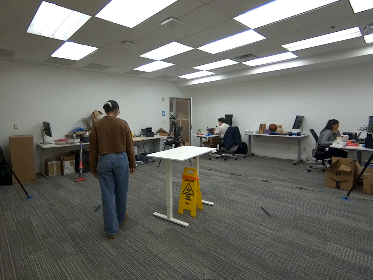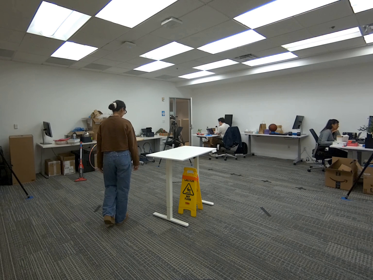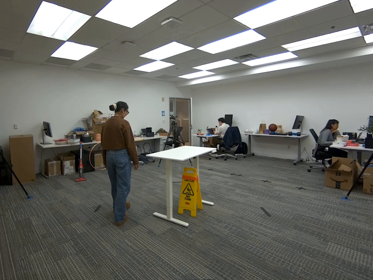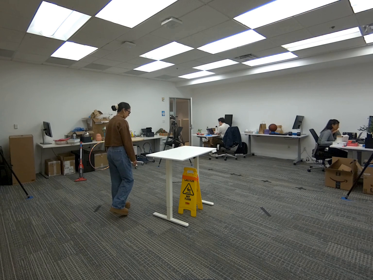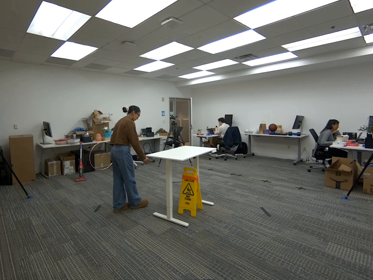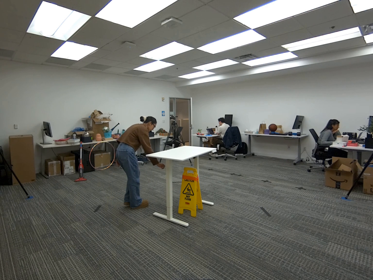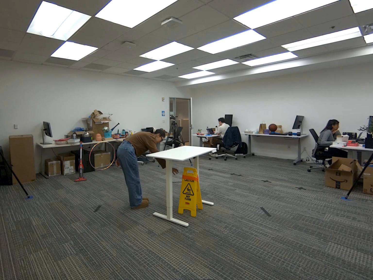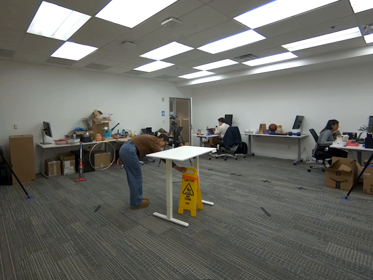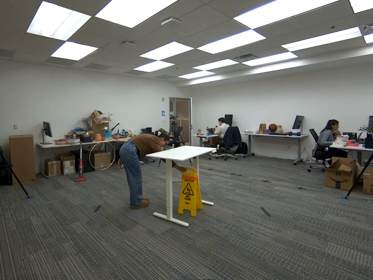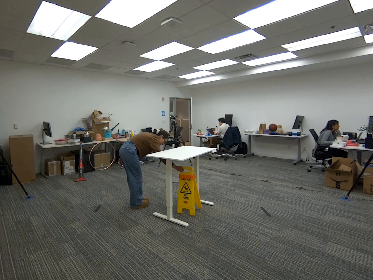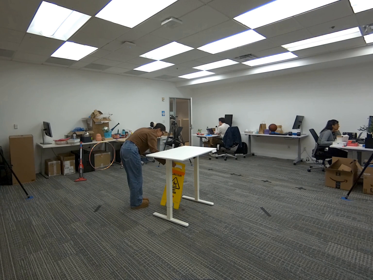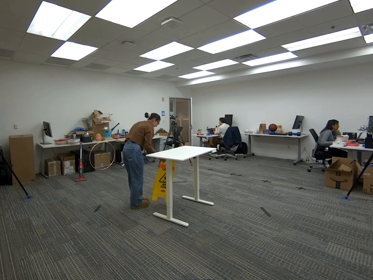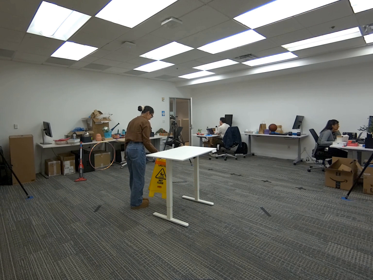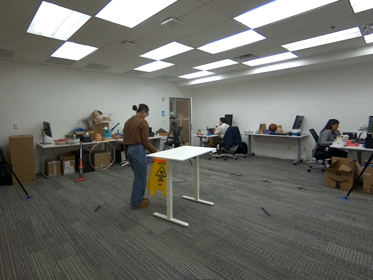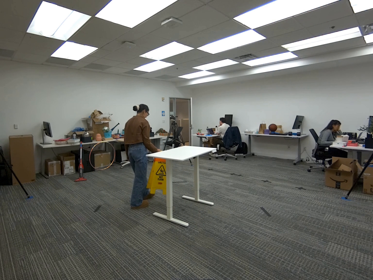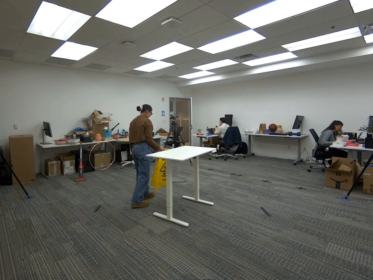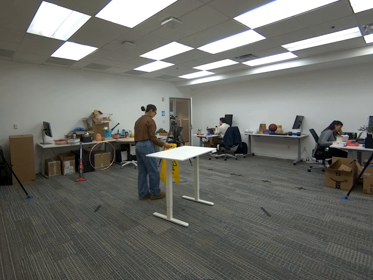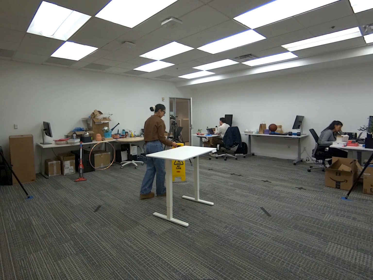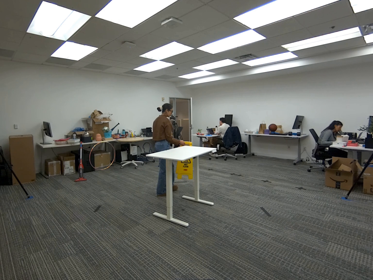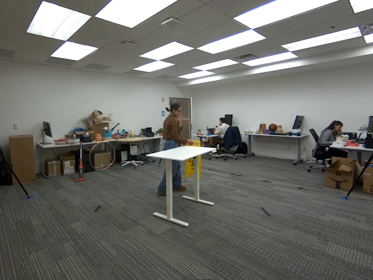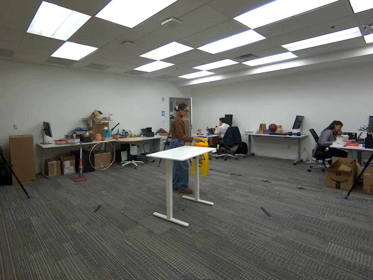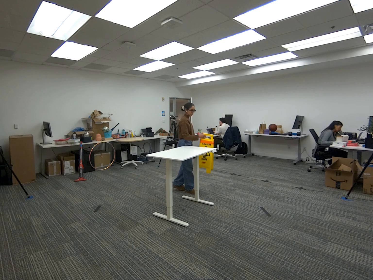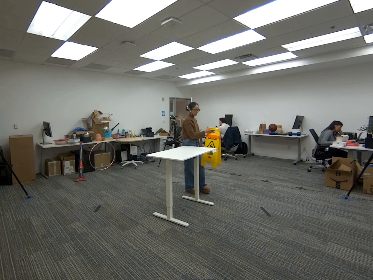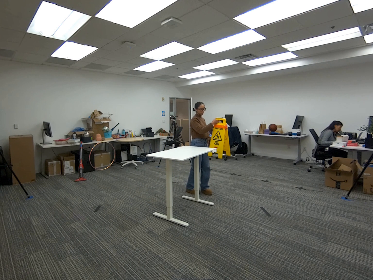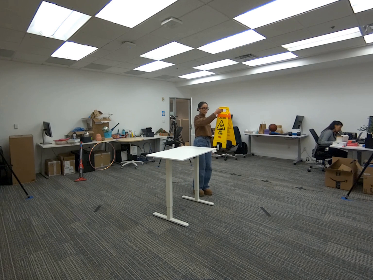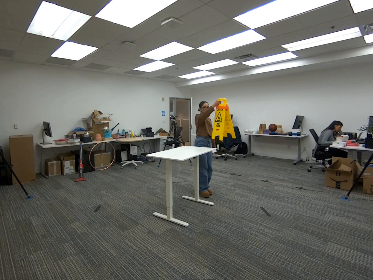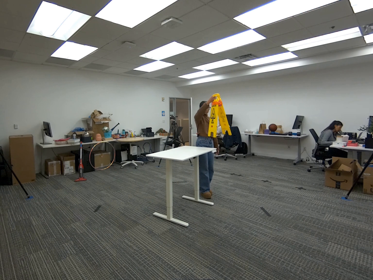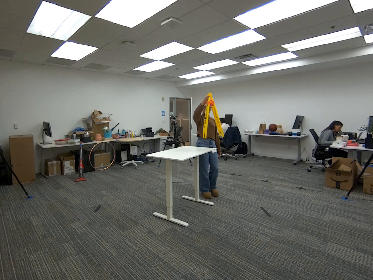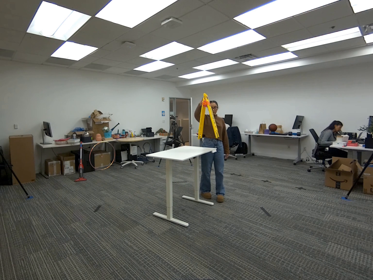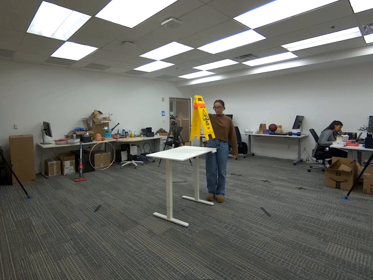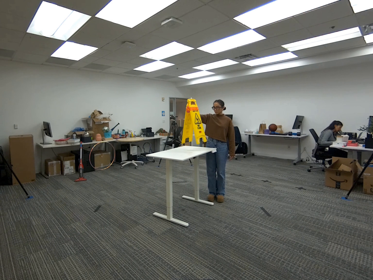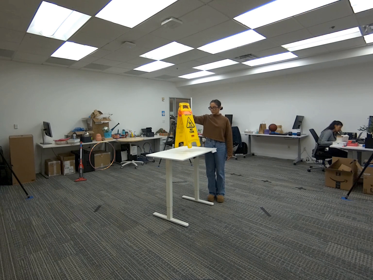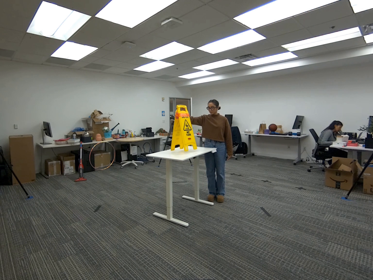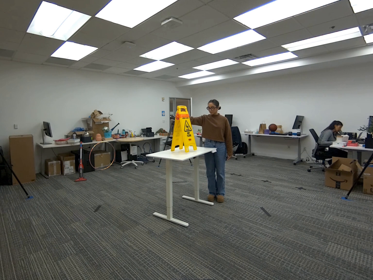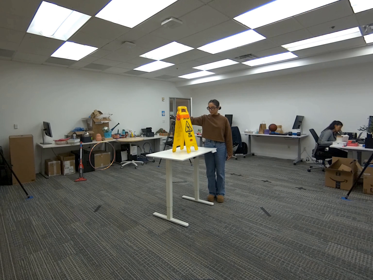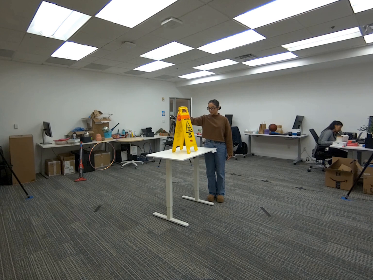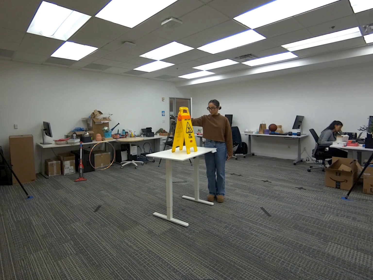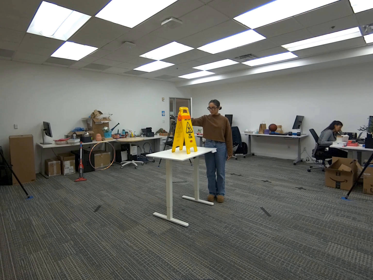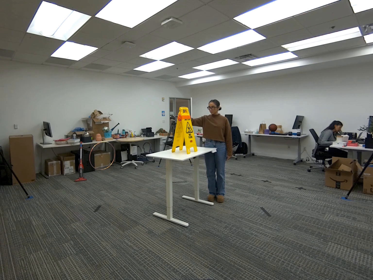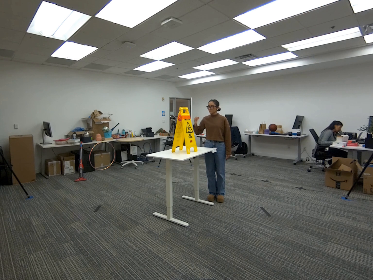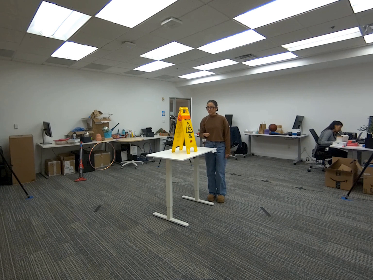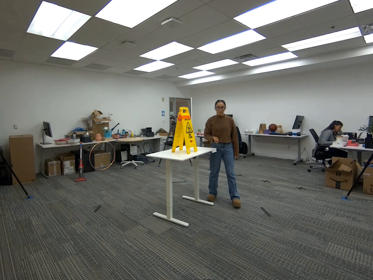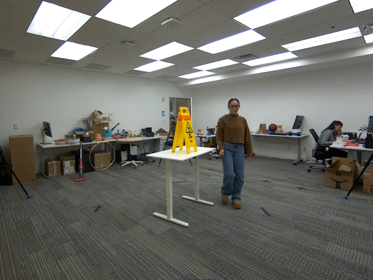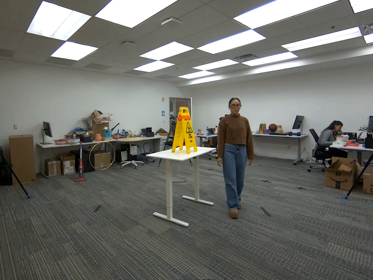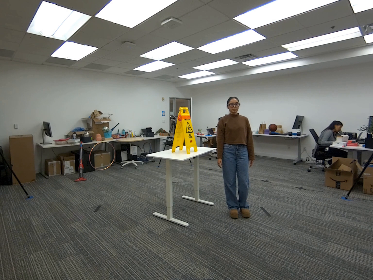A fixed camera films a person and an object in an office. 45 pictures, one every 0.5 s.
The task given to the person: Walk to the wet floor sign on the ground standing upright, pick it up with one hand, hold and walk to the white desk and place the sign on top of the desk.
